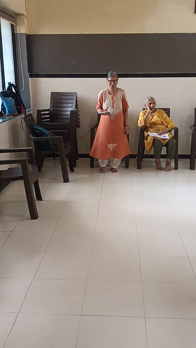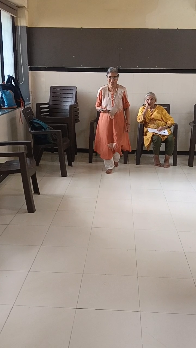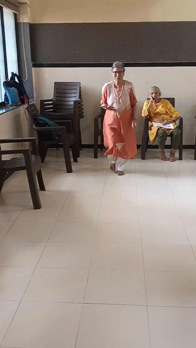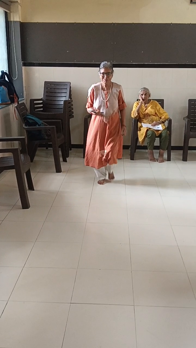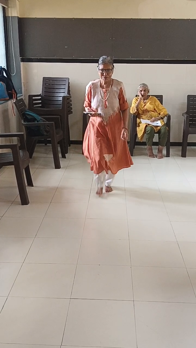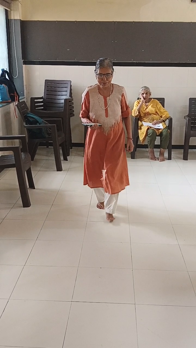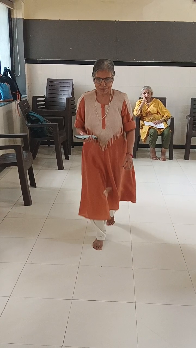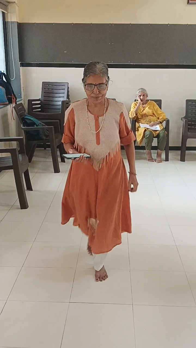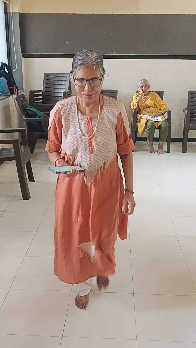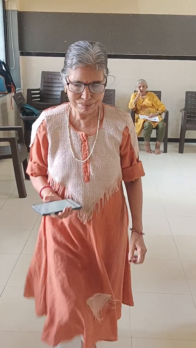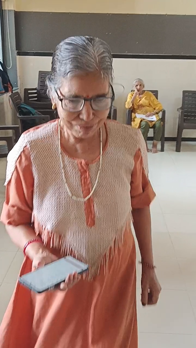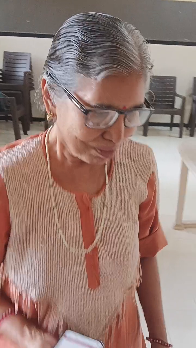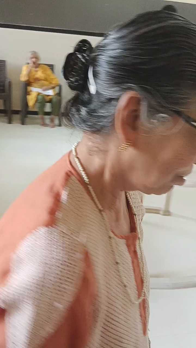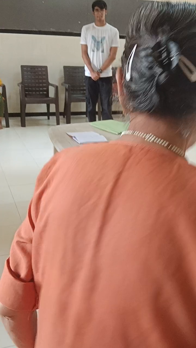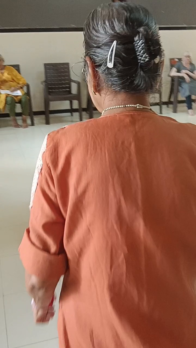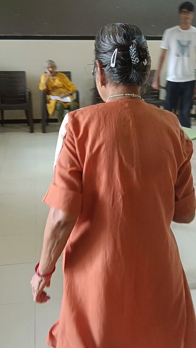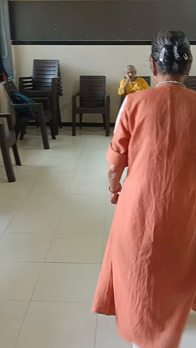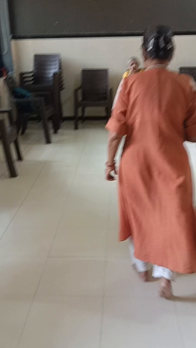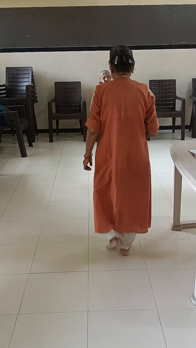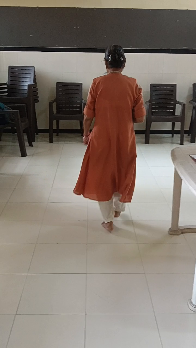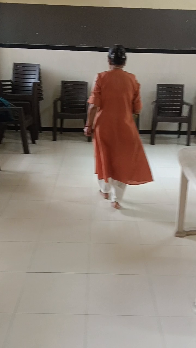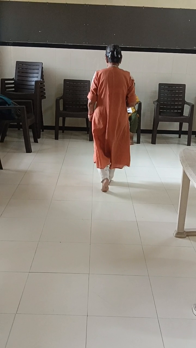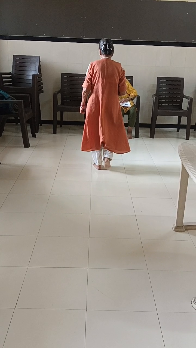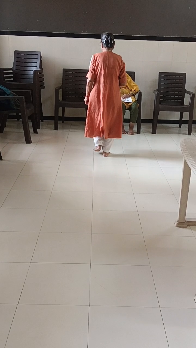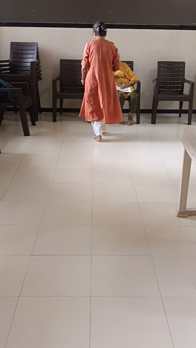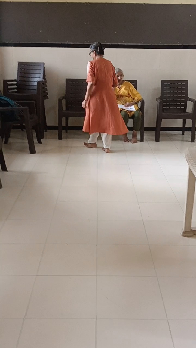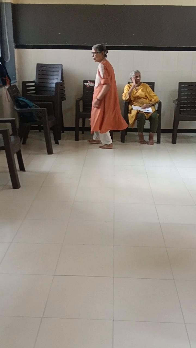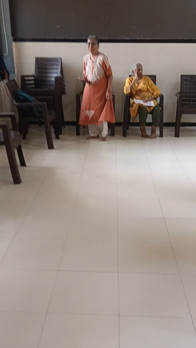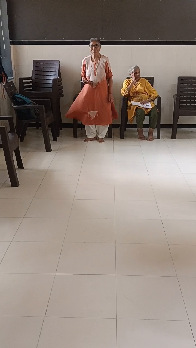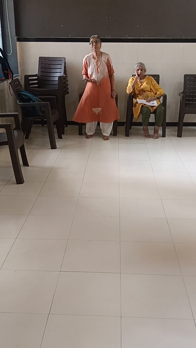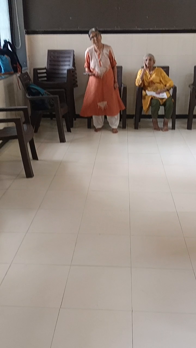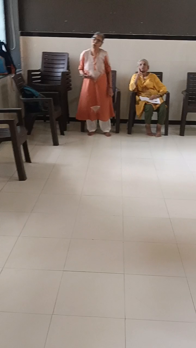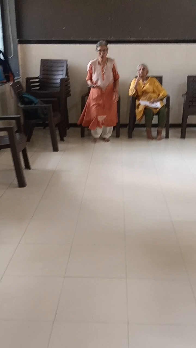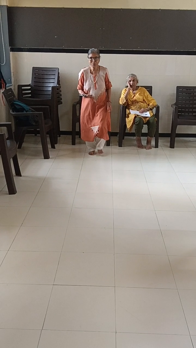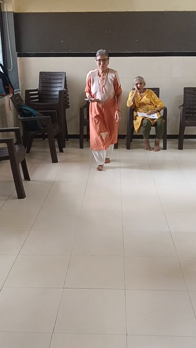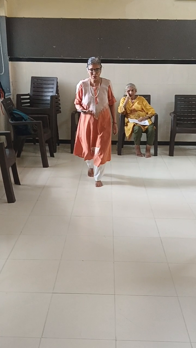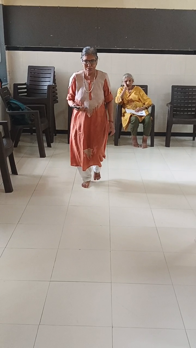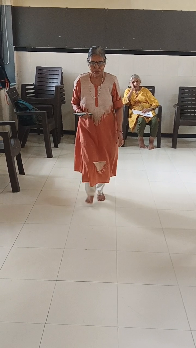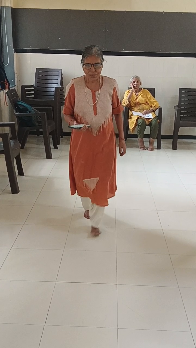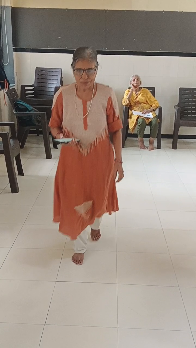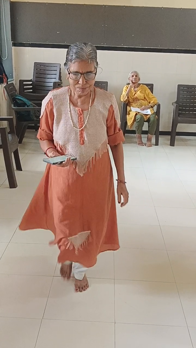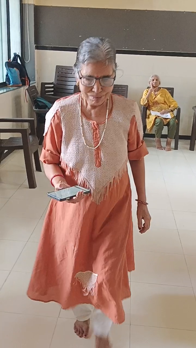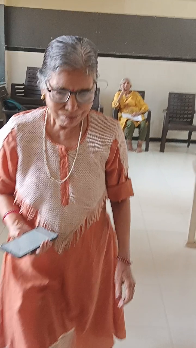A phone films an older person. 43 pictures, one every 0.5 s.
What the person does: Jogging.
